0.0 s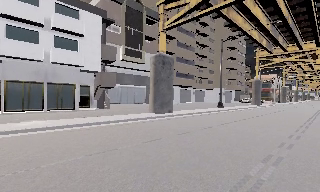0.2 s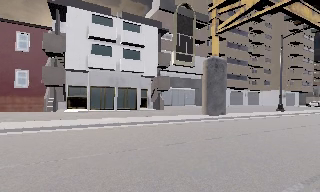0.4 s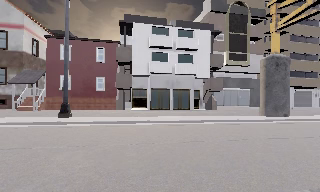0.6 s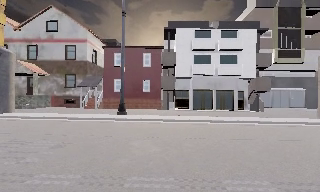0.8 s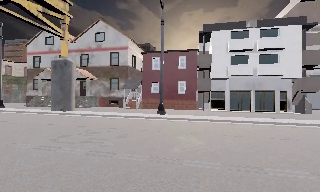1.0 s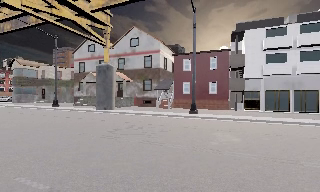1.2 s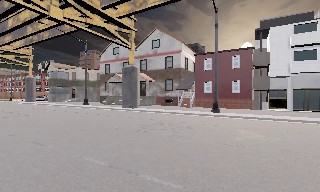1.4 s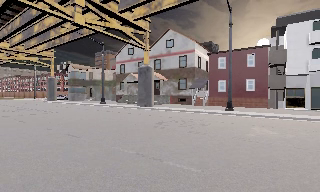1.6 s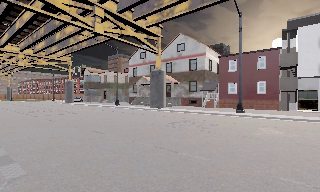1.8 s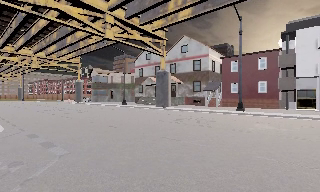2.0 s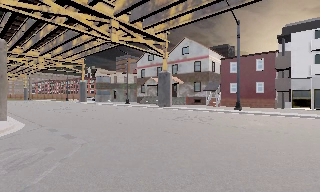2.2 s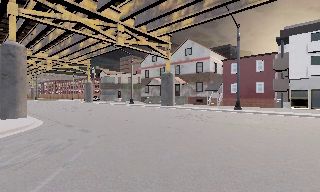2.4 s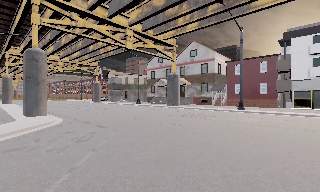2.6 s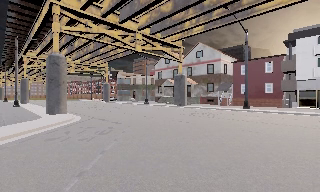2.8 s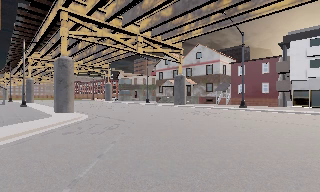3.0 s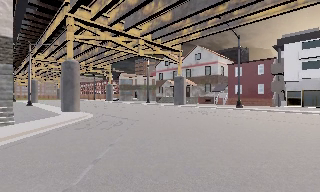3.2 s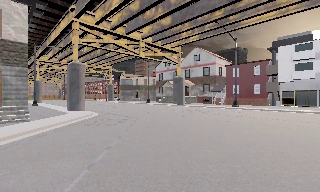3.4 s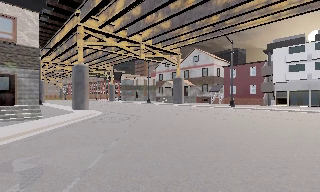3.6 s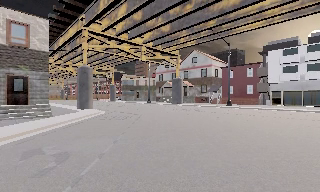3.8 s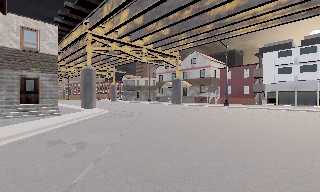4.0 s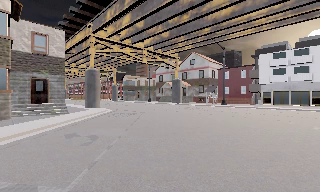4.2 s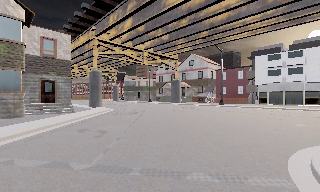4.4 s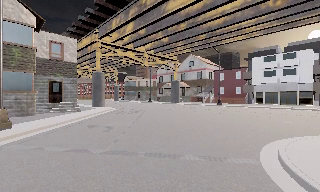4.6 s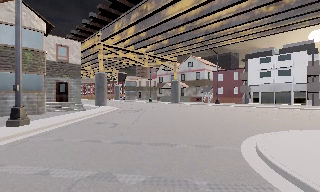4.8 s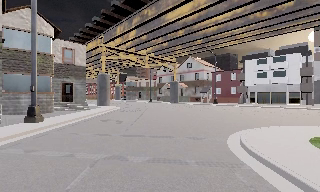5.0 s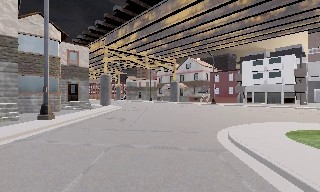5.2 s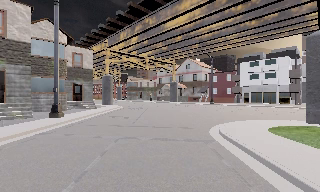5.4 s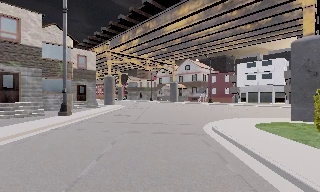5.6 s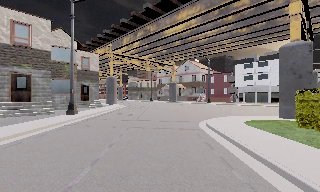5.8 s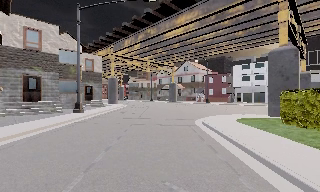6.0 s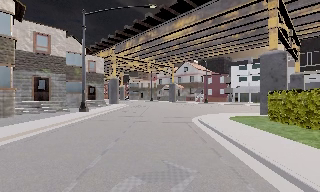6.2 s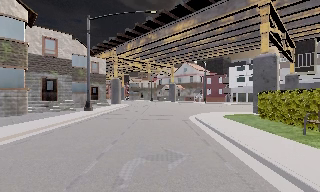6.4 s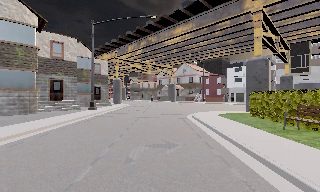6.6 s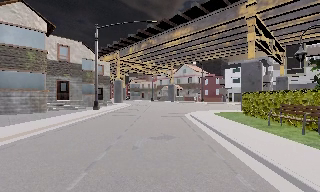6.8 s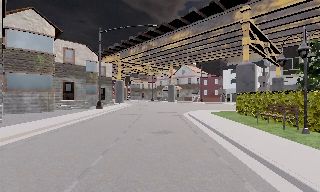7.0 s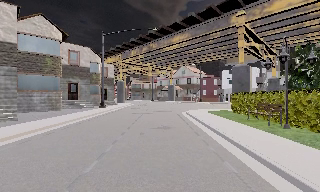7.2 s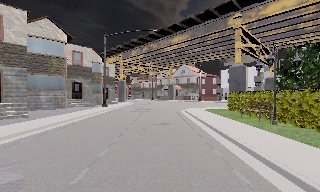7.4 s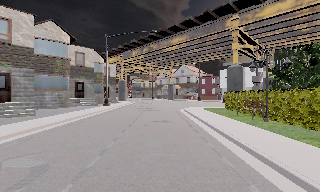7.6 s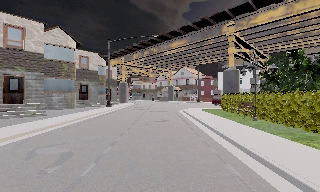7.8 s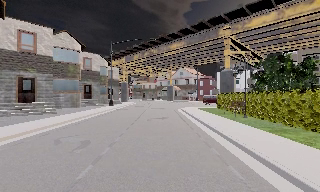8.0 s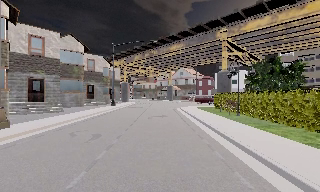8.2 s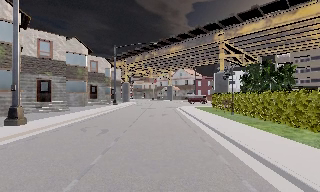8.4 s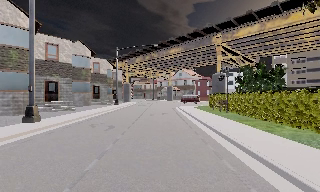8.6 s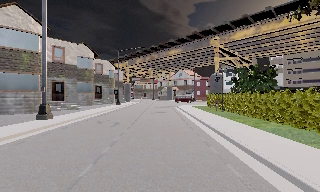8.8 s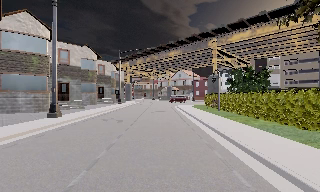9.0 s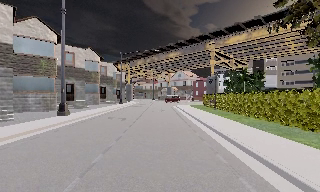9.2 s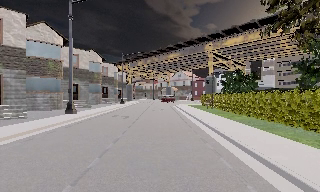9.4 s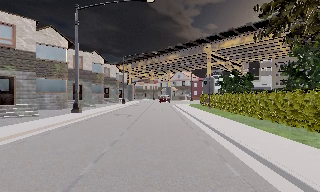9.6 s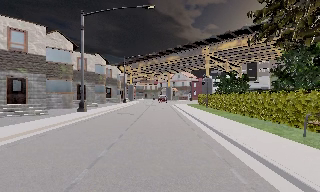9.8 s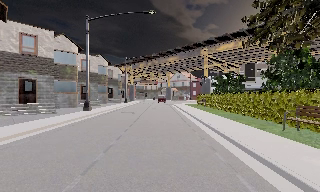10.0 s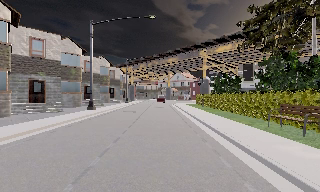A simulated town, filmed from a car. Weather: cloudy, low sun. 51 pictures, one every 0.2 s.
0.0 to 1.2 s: The camera swings to its left by about 70 degrees, and the scene slides to the right. It travels backward and to its left, about 7 m.
1.2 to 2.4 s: The camera pans to its left, which is counterclockwise from overhead, by about 15 degrees. It travels backward, about 6 m, so what stands in front gets smaller.
2.4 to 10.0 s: The camera travels backward, about 40 m, so what stands in front gets smaller.
The film runs backward here.
